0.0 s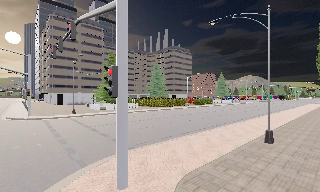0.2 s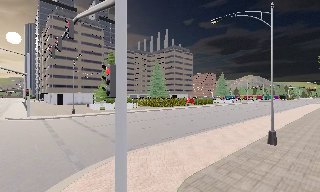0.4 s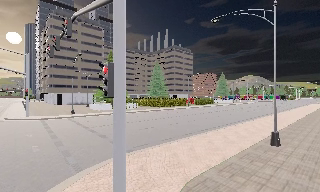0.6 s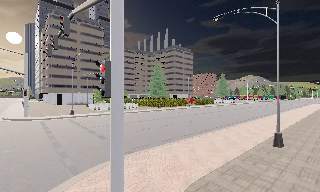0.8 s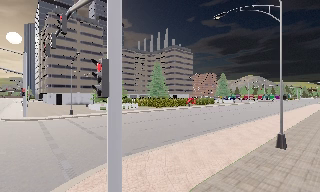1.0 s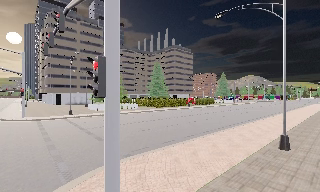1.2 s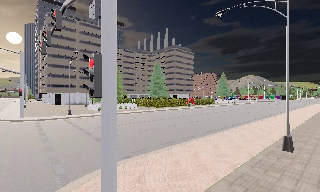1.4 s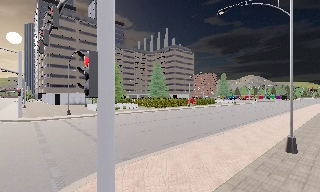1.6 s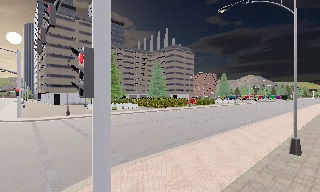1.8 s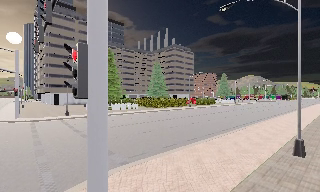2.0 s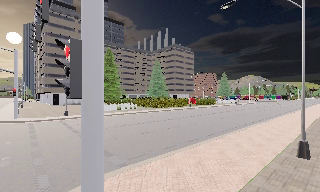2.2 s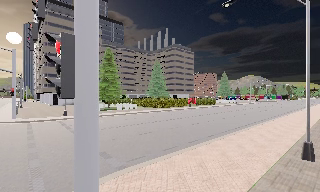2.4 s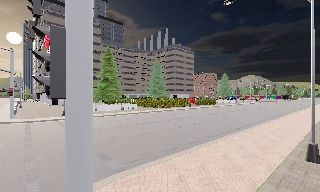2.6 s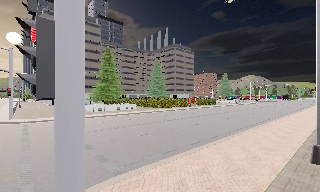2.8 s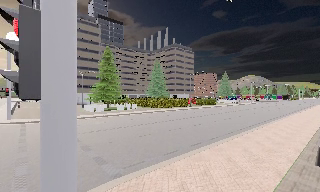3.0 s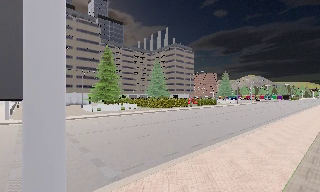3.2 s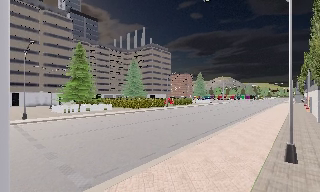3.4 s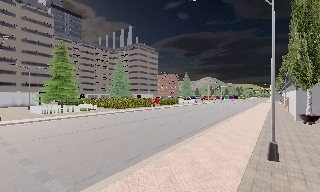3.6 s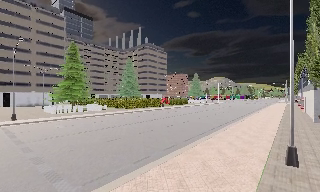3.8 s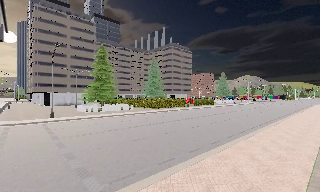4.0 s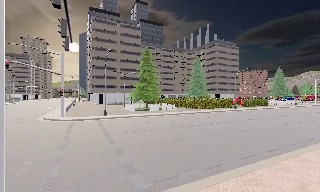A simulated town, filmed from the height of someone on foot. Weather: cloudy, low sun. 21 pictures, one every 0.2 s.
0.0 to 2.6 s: The camera travels forward, about 2.5 m, so what stands in front looms larger.
2.6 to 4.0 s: The camera pans to its left, which is counterclockwise from overhead, by about 15 degrees. It travels forward, about 1.5 m, so what stands in front looms larger.
The film runs forward here.
